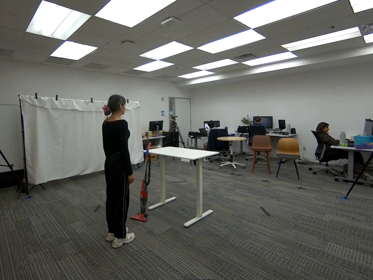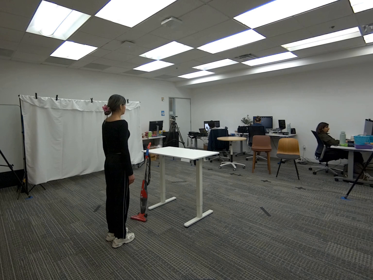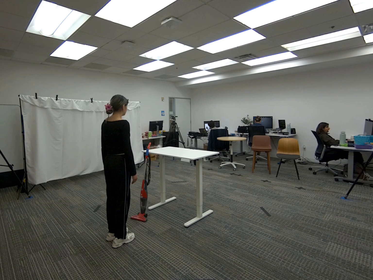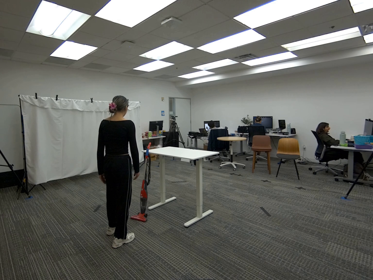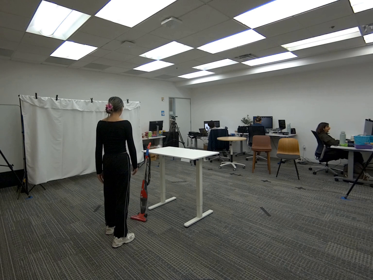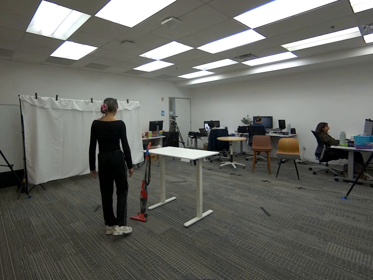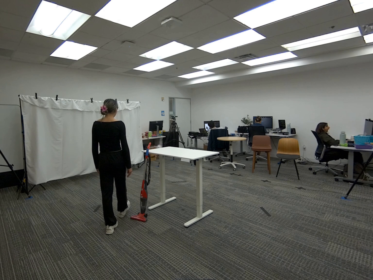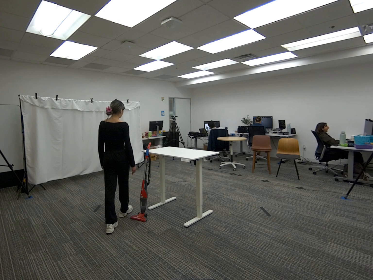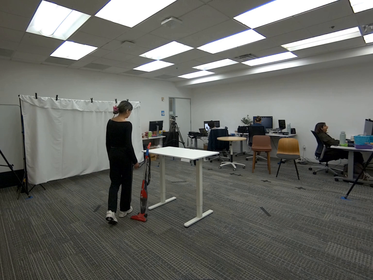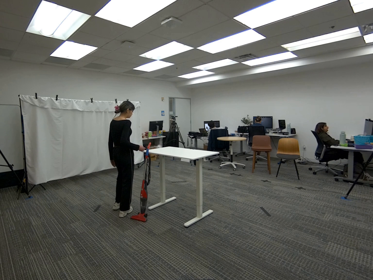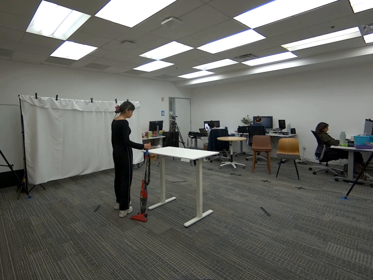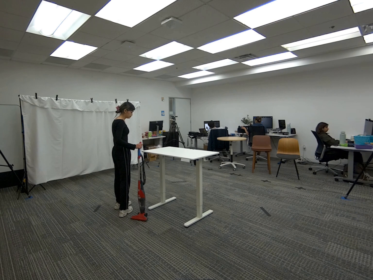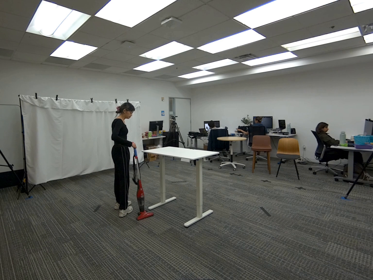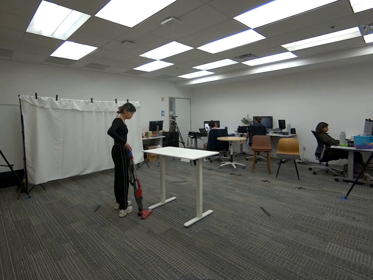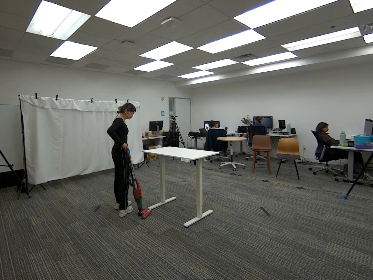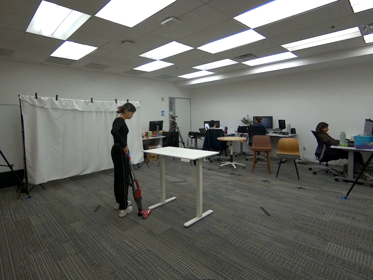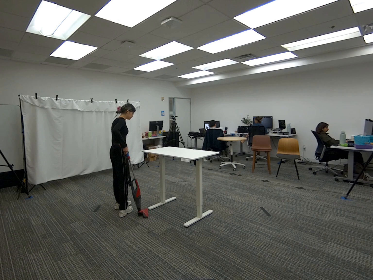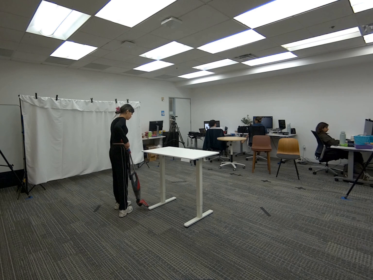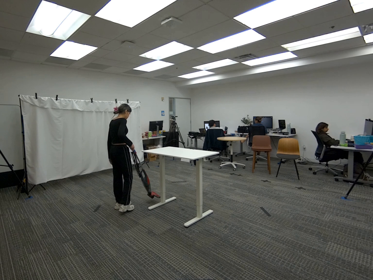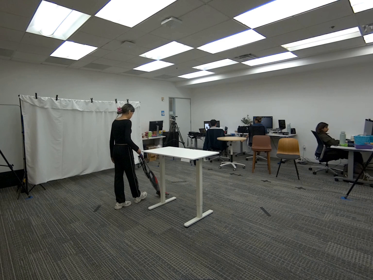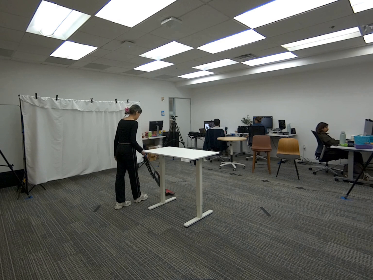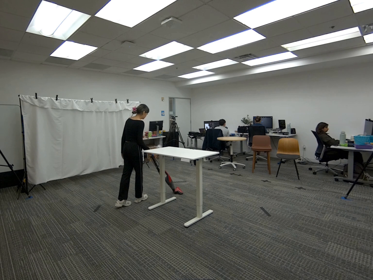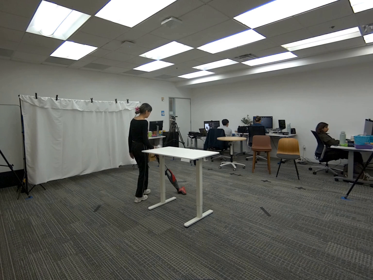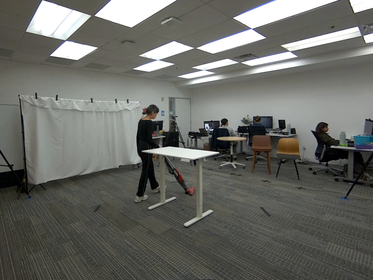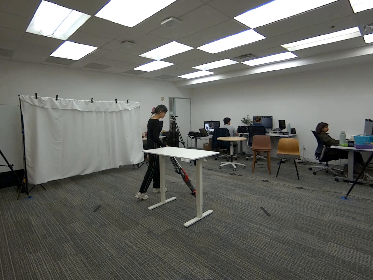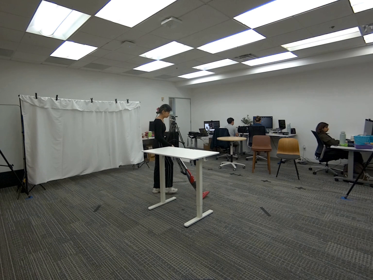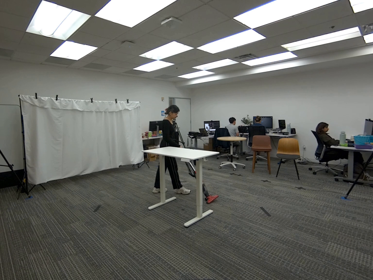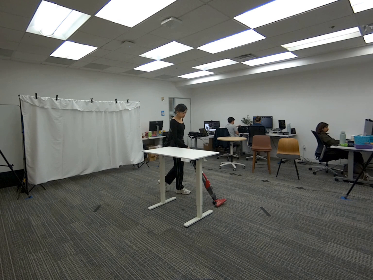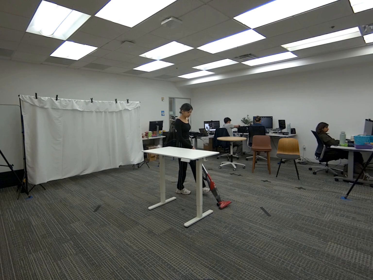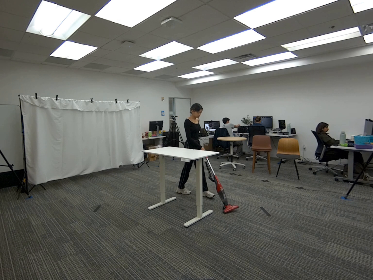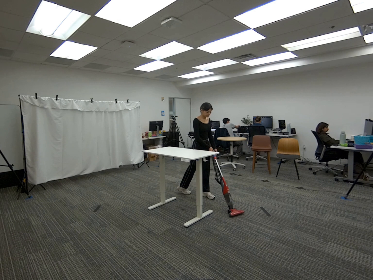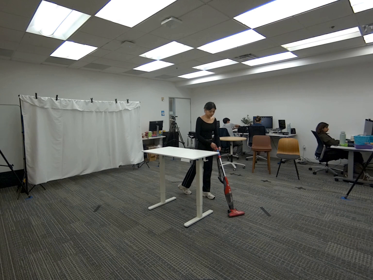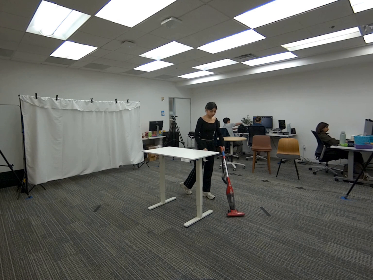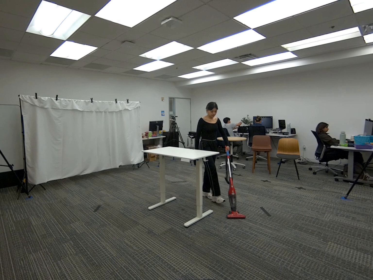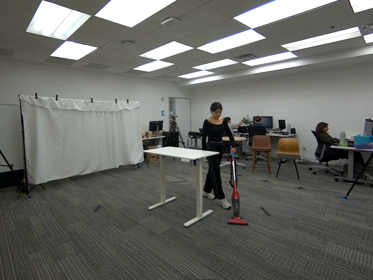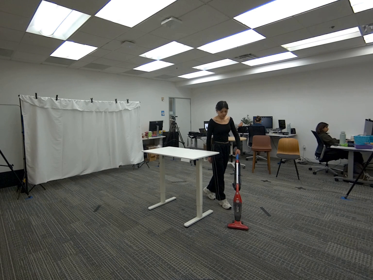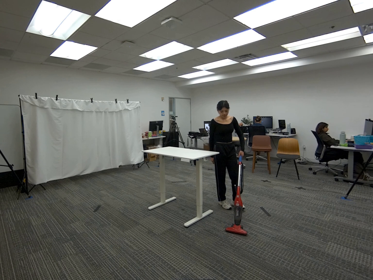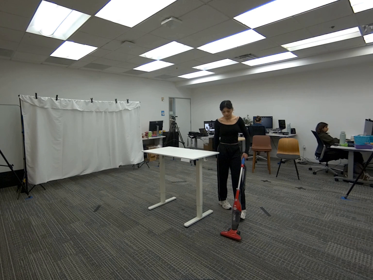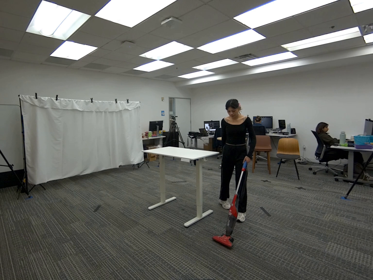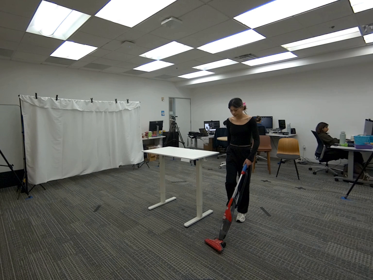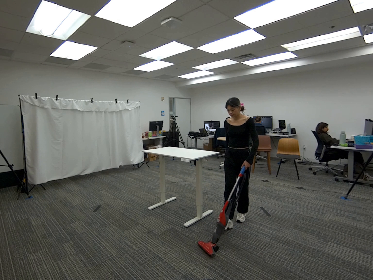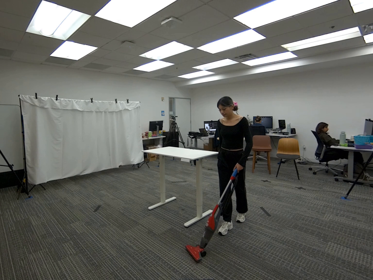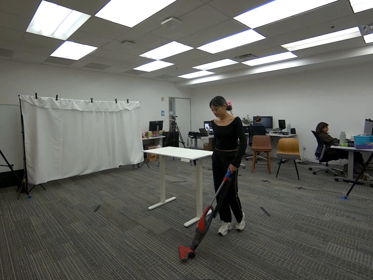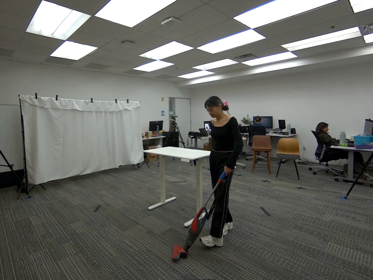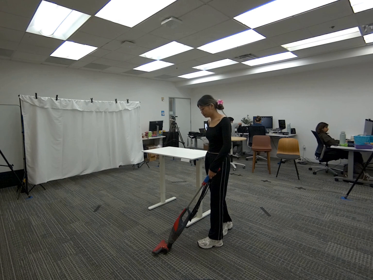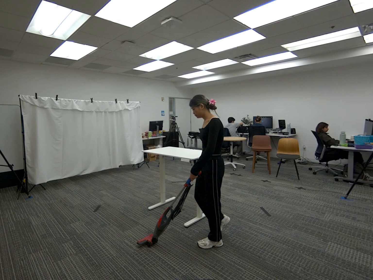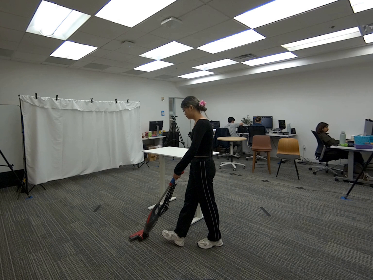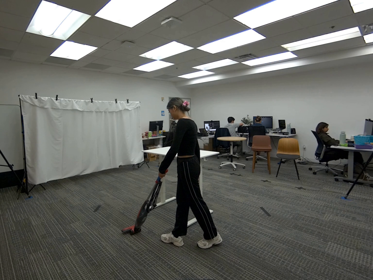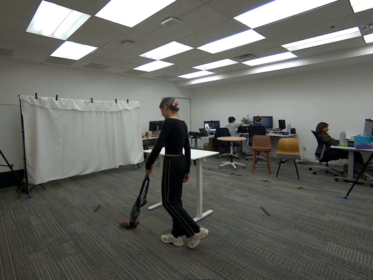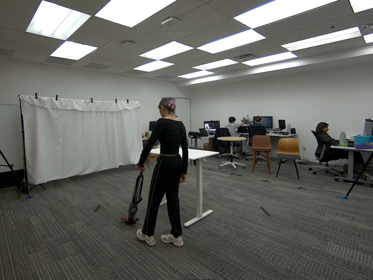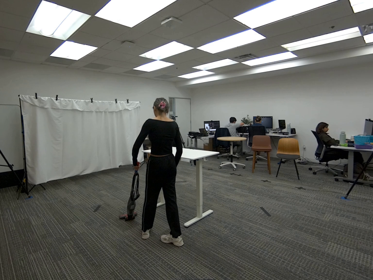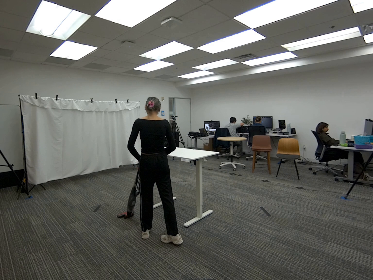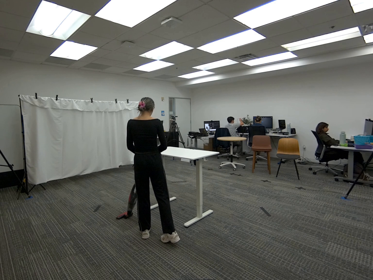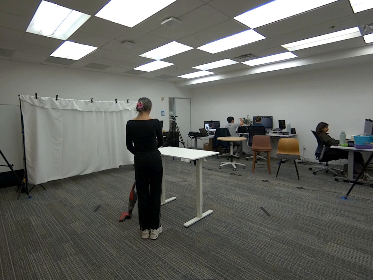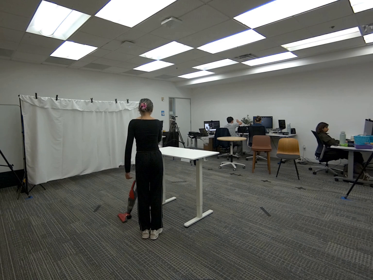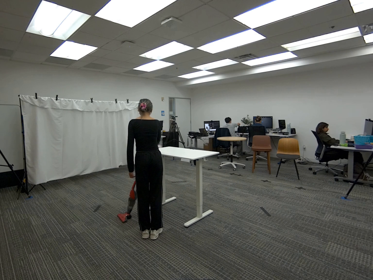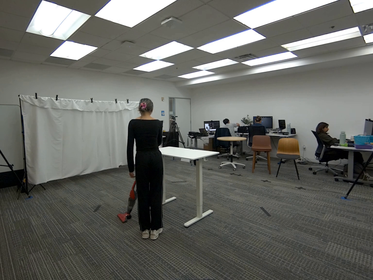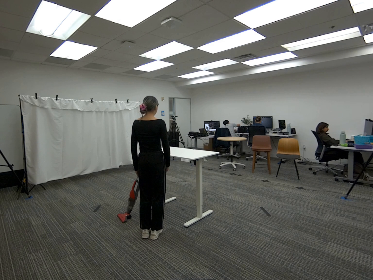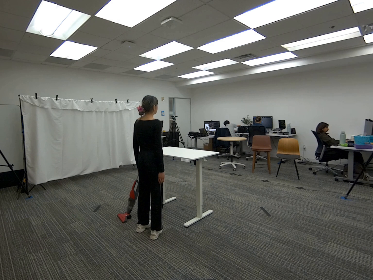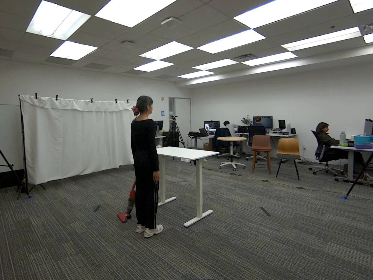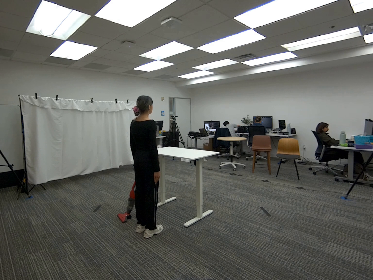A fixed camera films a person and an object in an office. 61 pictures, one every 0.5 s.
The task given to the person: Walk over to the vacuum leaning against the white desk. Using your right hand, grasp the handle and perform a vacuuming motion around the desk. Then switch to your left hand and continue the vacuuming motion. Finally, return the vacuum to its original position, leaning against the white desk.
